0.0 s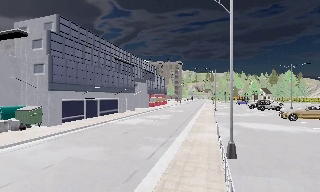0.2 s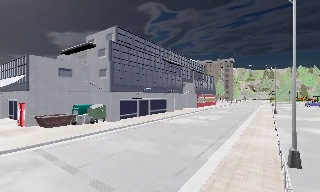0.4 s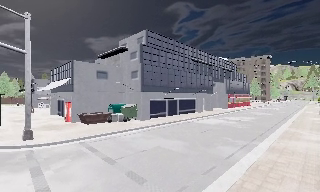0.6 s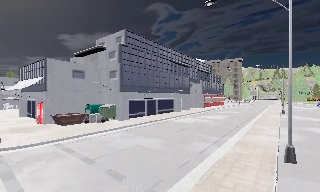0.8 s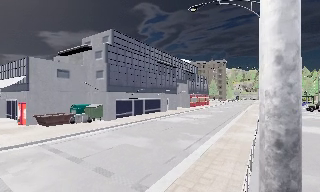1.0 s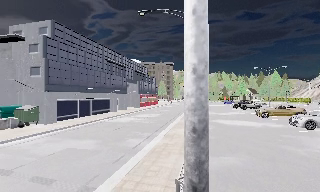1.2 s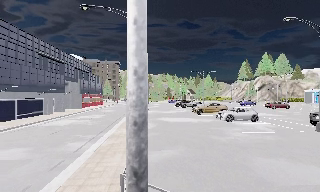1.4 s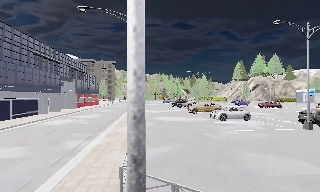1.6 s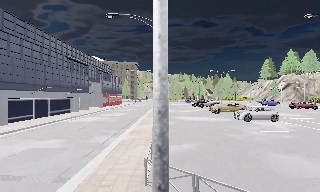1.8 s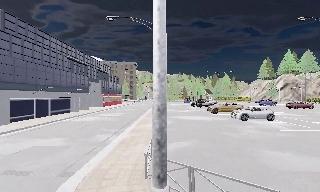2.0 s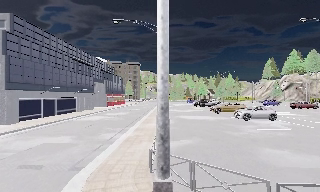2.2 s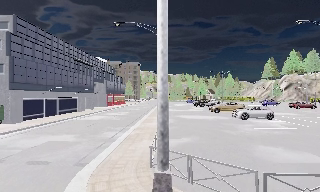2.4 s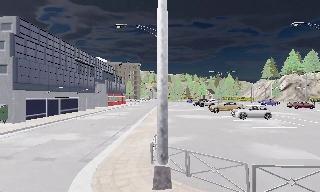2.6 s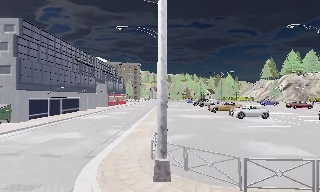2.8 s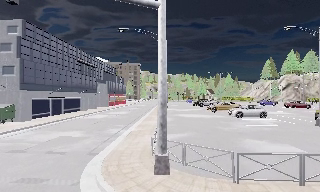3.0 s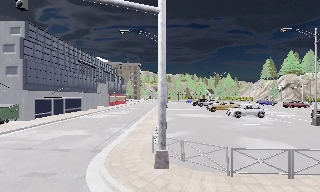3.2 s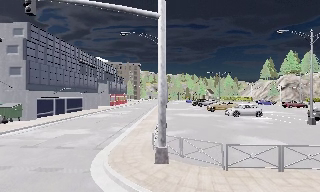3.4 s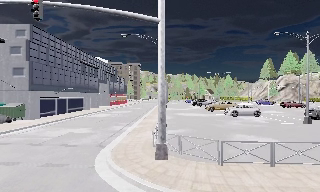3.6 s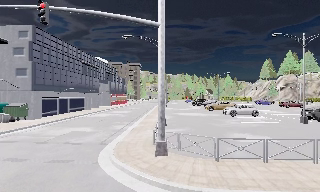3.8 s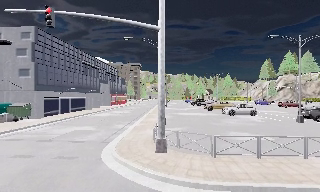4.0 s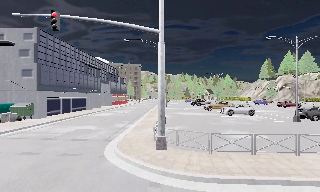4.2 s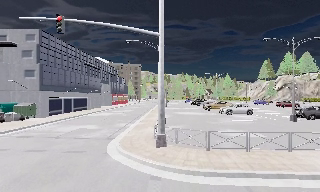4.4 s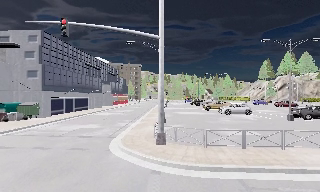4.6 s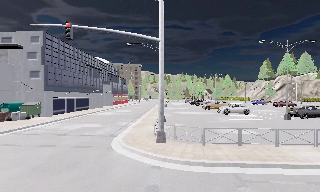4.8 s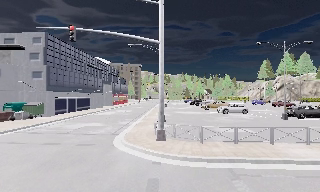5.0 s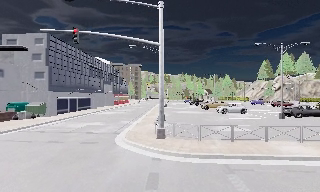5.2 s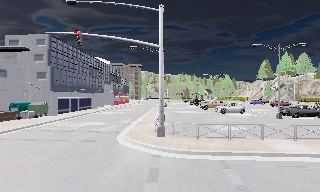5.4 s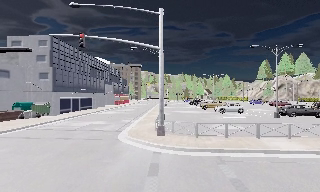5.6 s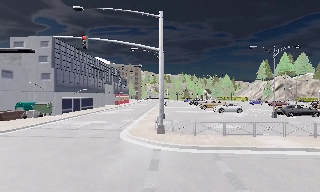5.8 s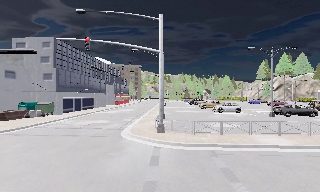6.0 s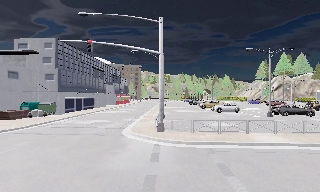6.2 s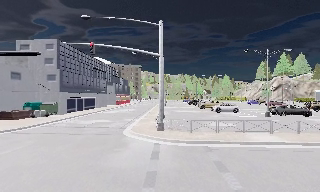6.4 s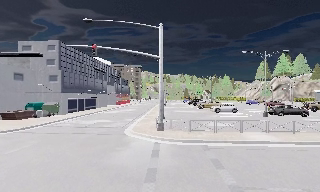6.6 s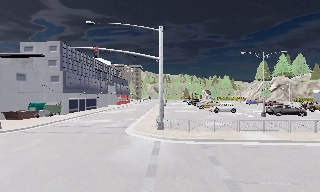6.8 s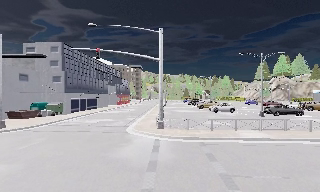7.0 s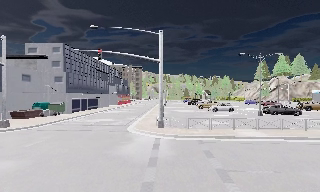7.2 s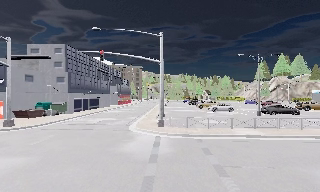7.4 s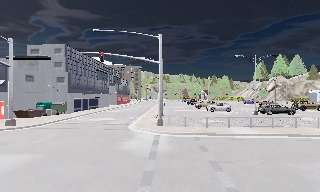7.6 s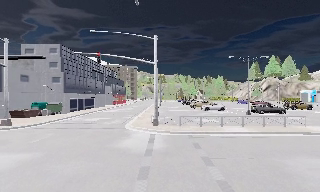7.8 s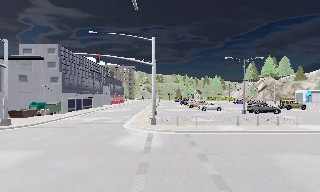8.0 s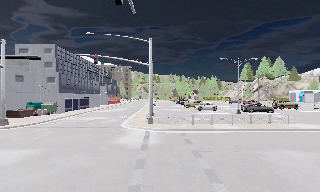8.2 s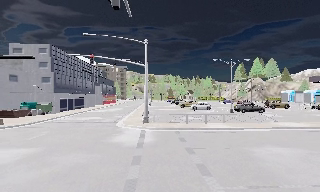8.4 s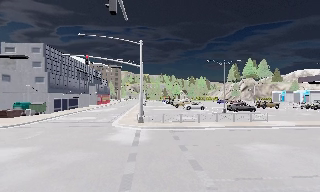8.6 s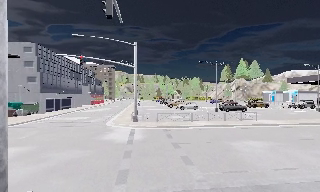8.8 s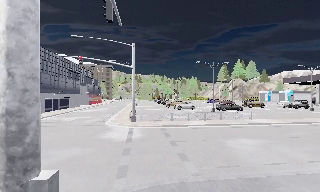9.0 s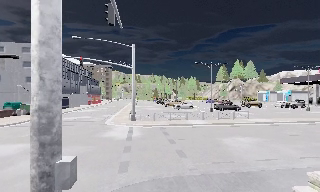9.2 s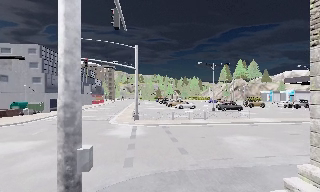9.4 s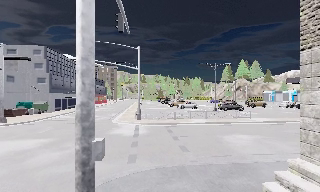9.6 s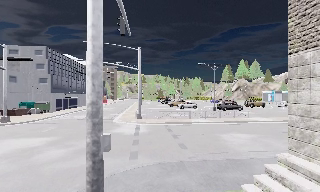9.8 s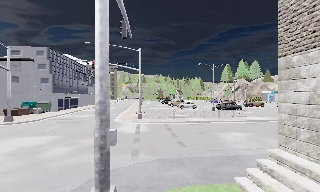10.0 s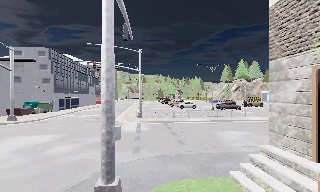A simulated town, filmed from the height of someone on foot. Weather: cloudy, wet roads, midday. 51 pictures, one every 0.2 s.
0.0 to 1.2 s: The camera pans to its right, which is clockwise from overhead, by about 20 degrees. It travels backward, about 2 m, so what stands in front gets smaller.
1.2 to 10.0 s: The camera travels backward, about 16 m, so what stands in front gets smaller.
The film runs backward here.
